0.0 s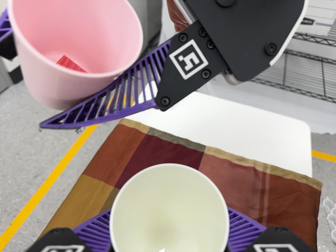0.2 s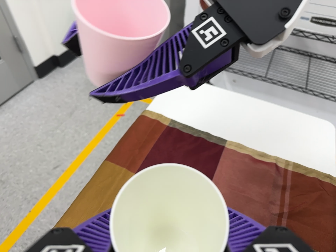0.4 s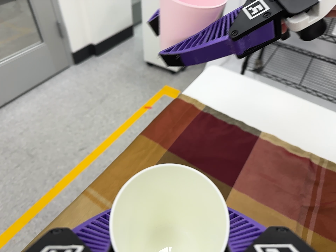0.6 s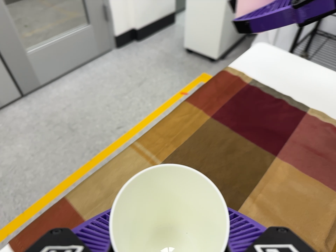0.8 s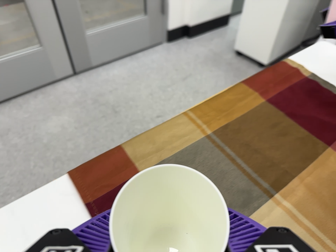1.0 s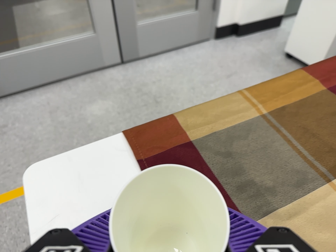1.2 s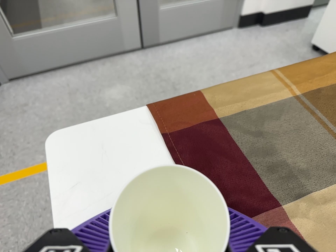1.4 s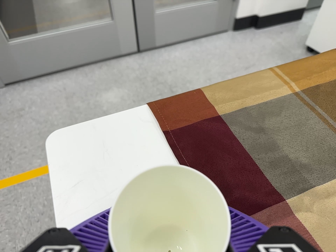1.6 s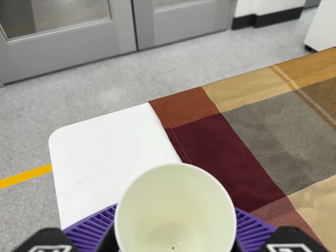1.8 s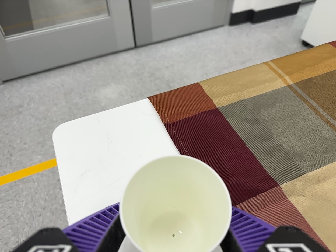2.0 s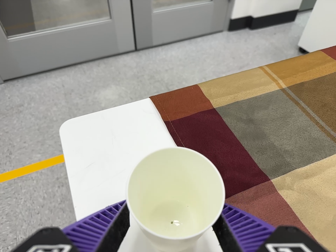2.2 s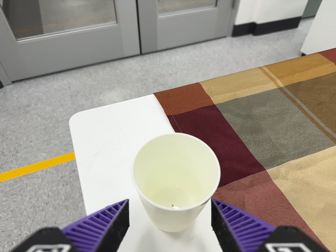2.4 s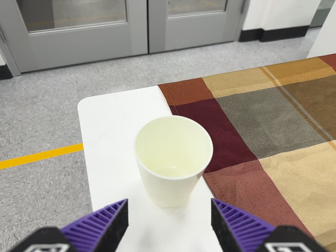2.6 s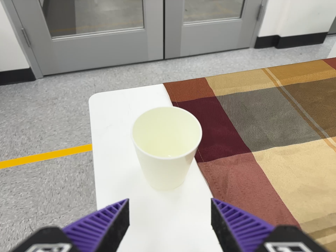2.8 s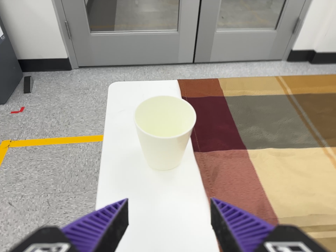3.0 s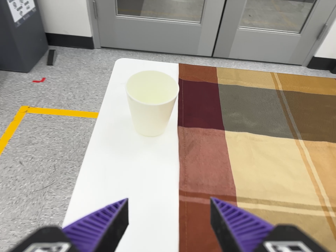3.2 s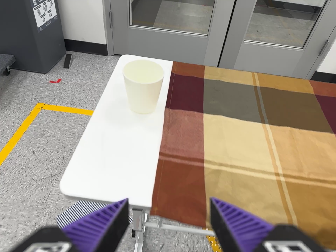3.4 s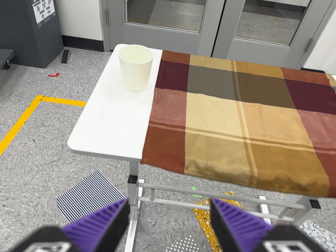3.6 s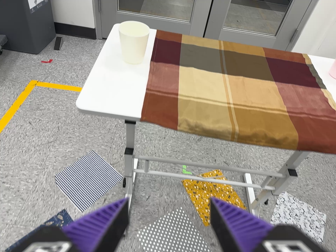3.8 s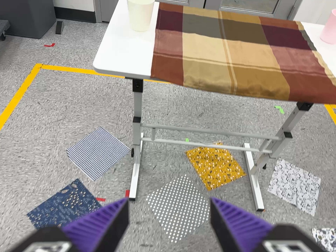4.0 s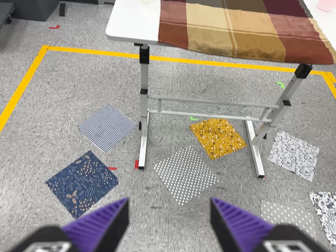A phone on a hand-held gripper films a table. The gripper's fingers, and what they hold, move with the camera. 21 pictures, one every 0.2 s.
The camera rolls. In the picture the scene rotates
clockwise.
The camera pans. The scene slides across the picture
to the right.
0.0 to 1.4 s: The camera pans to its left by about 35 degrees. It travels toward the bottom of its view and to its left, about 30 cm, so close, fixed things drift upward. It rolls about its line of sight by about 35 degrees, and the scene rotates clockwise.
1.4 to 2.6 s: The camera travels backward and toward the bottom of its view, about 12 cm, so what stands in front gets smaller.
2.6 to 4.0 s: The camera travels backward and toward the bottom of its view, about 60 cm, so what stands in front gets smaller. It rolls about its line of sight by about 15 degrees, and the scene rotates clockwise.
The film runs backward here.
